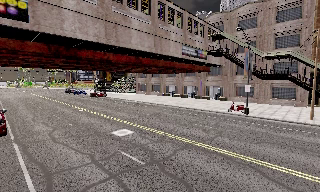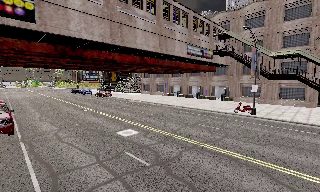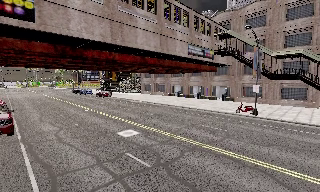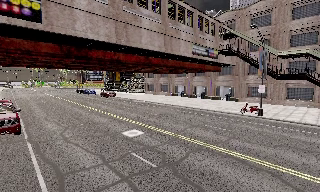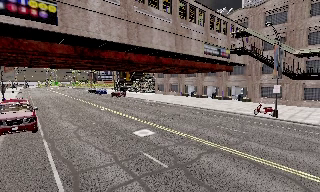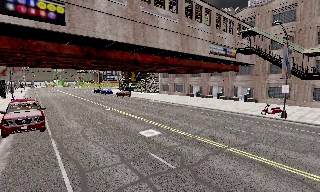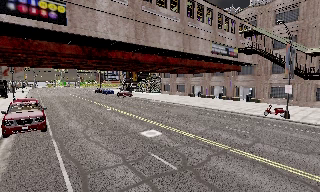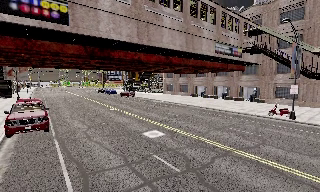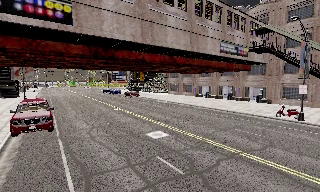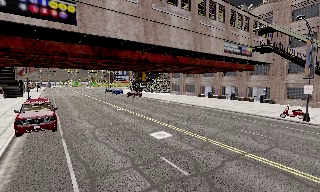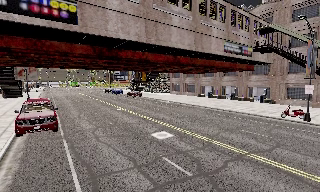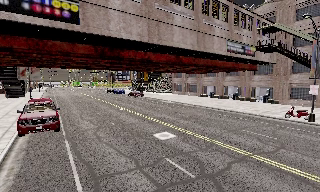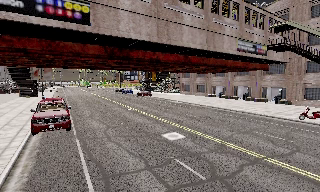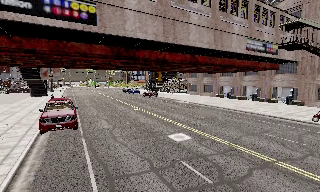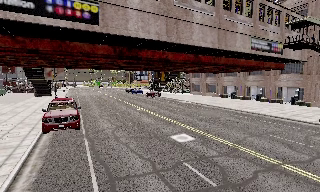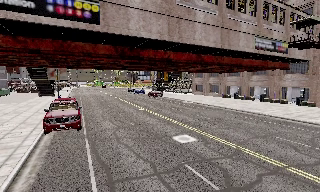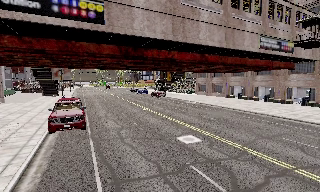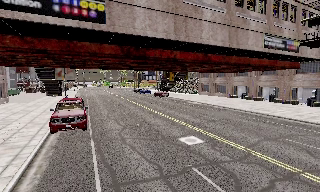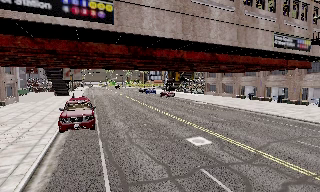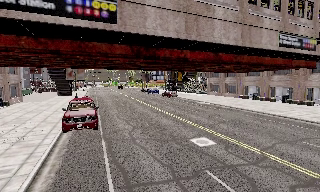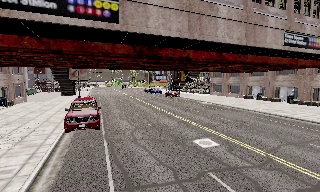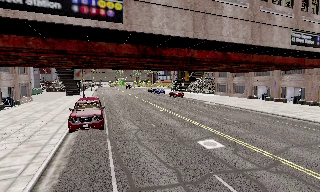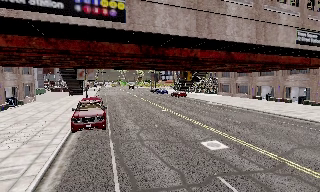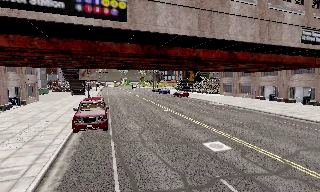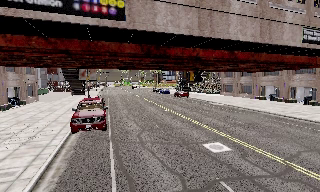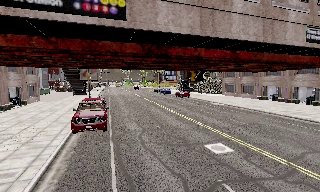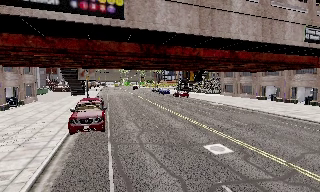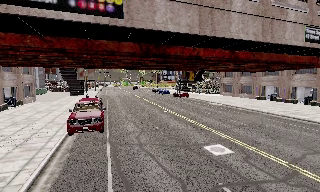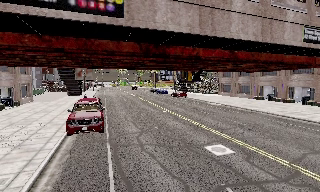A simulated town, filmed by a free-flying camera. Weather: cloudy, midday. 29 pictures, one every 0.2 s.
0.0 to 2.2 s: The camera pans to its left, which is counterclockwise from overhead, by about 10 degrees. It travels forward and to its left, about 1 m, so what stands in front looms larger.
2.2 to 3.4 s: The camera travels forward, about 0.5 m, so what stands in front looms larger.
3.4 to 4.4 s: The camera shifts only a little, or ends up much as it began.
4.4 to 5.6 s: The camera travels forward, about 0.5 m, so what stands in front looms larger.
The film runs backward here.
